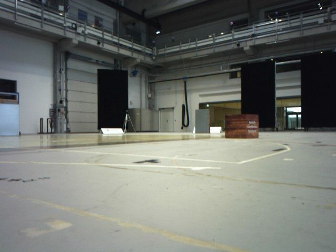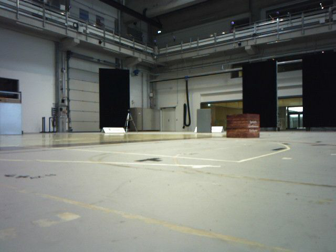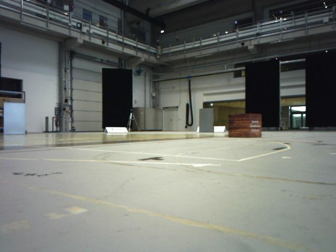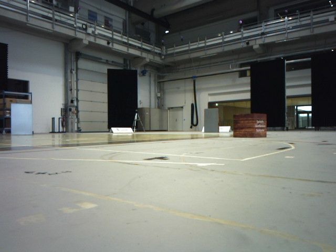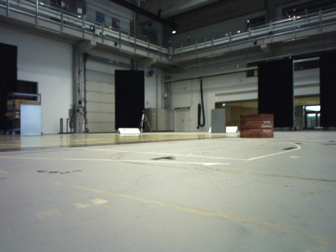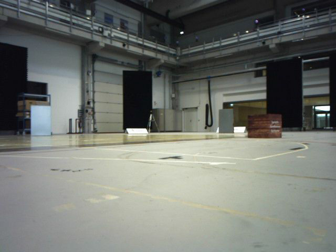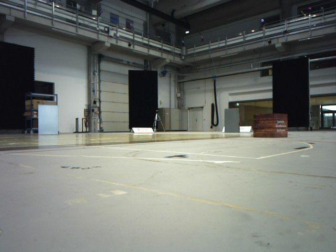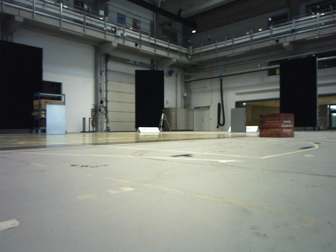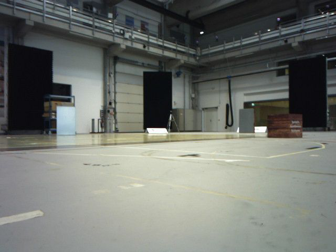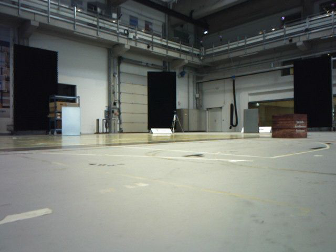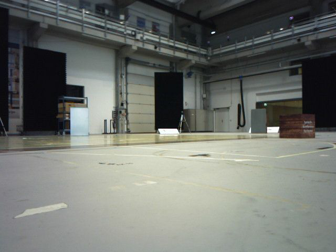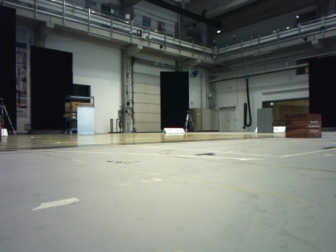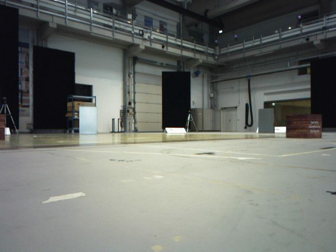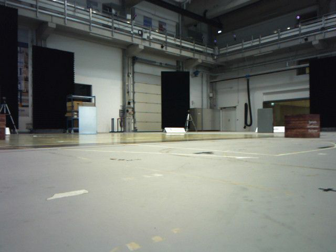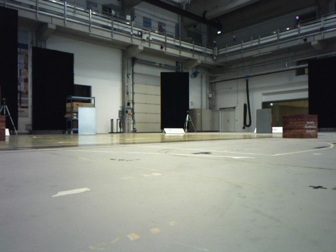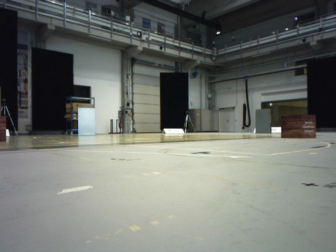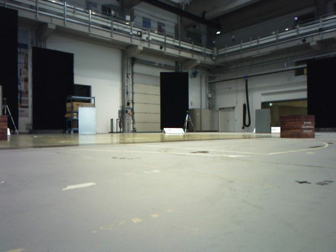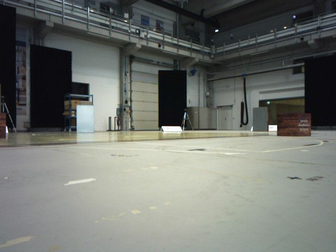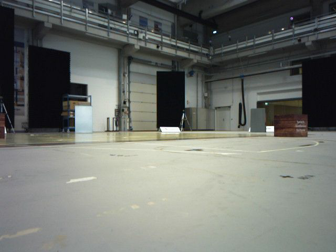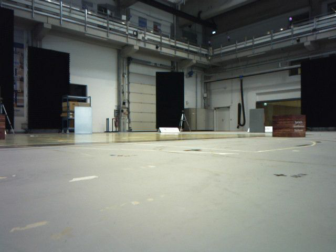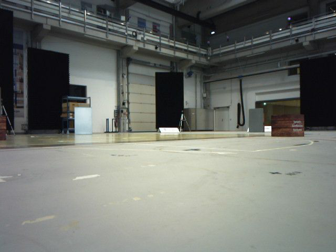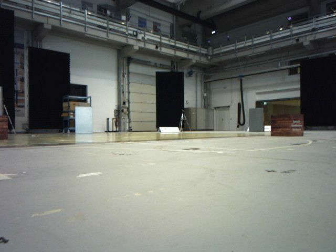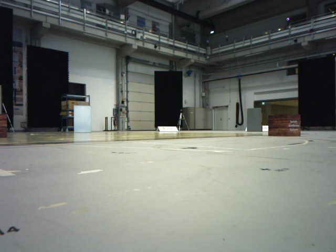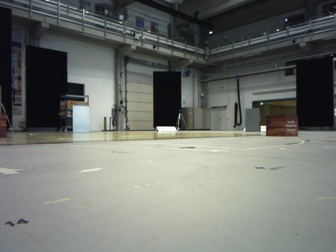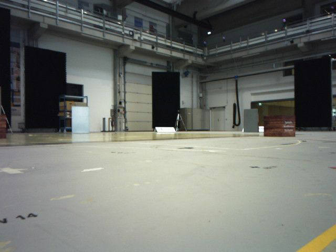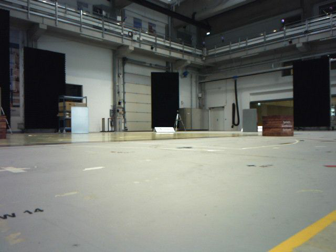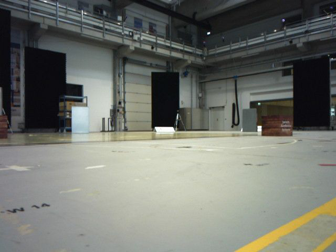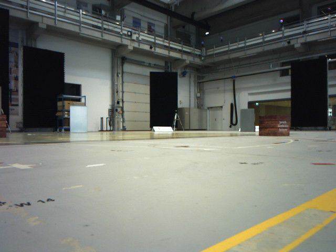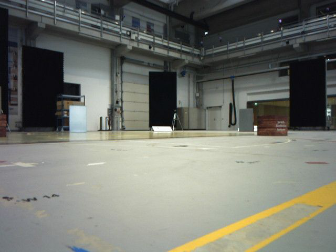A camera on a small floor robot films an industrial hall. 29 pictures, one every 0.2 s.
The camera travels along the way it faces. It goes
backward.
0.0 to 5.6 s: The camera pans to its left, which is counterclockwise from overhead, by about 10 degrees. It travels backward, about 1 m, so what stands in front gets smaller.
The film runs backward here.
